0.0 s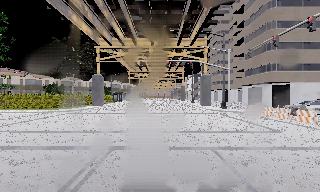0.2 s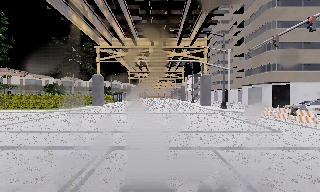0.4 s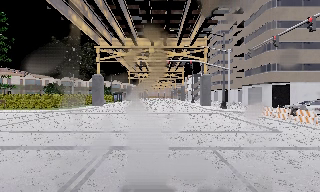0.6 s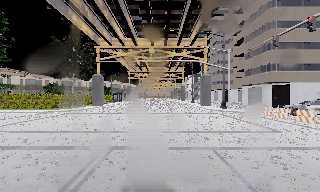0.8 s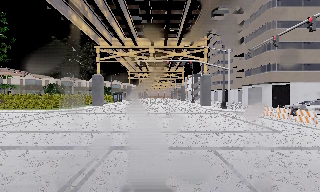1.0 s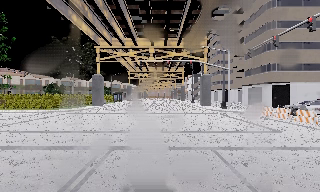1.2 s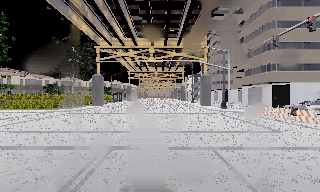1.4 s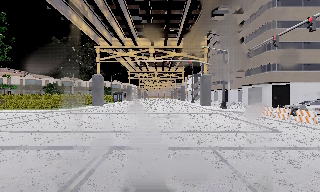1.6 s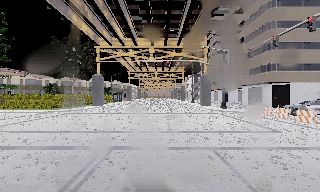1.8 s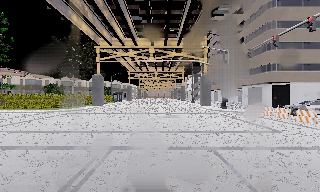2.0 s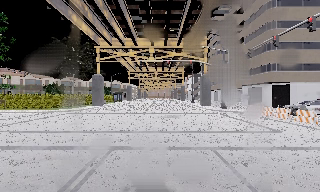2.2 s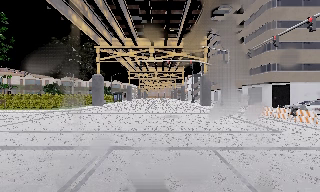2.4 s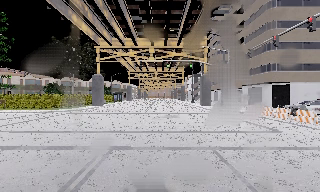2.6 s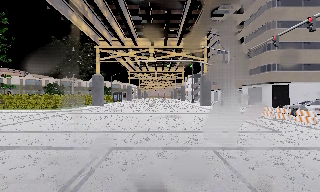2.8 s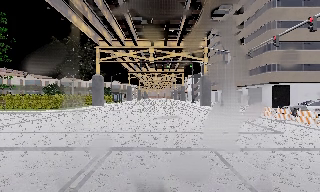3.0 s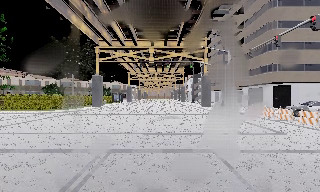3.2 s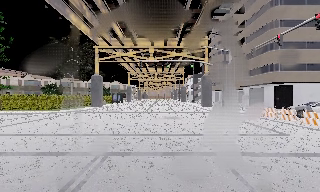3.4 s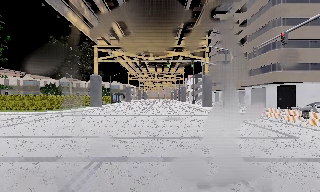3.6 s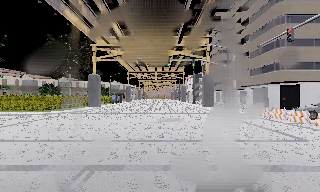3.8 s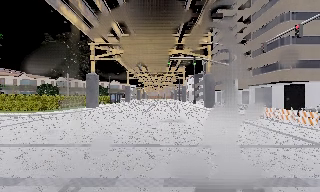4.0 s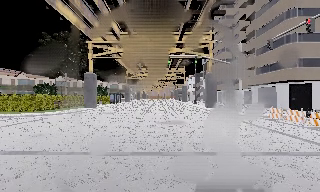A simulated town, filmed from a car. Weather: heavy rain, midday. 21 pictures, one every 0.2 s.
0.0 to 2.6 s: The camera keeps its place and its aim.
2.6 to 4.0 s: The camera travels forward, about 3 m, so what stands in front looms larger. It gains speed.
The film runs forward here.
